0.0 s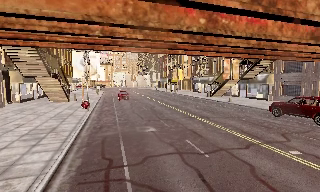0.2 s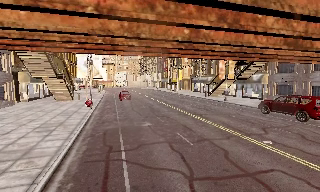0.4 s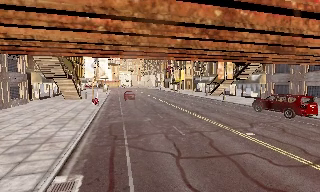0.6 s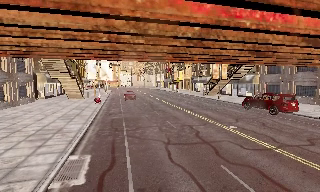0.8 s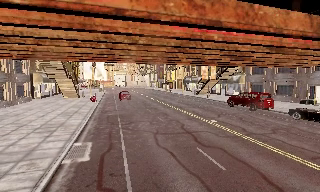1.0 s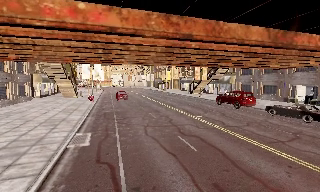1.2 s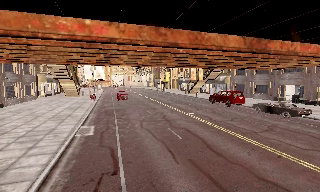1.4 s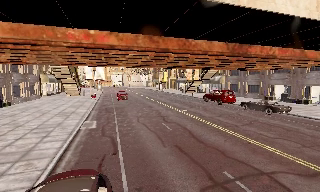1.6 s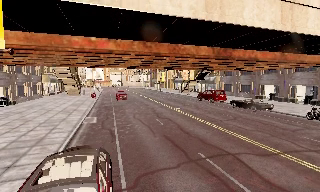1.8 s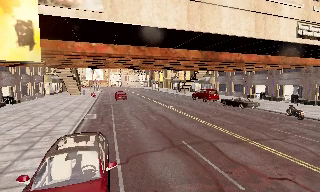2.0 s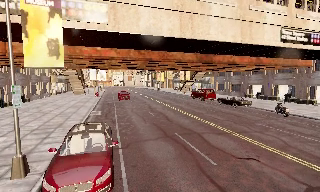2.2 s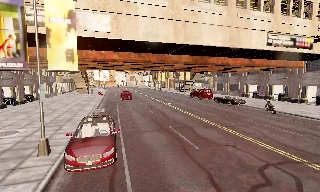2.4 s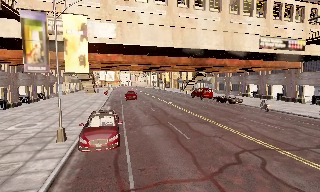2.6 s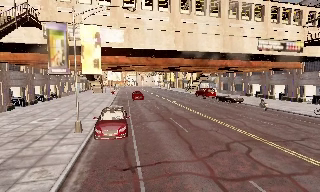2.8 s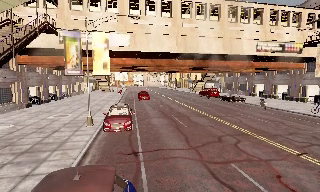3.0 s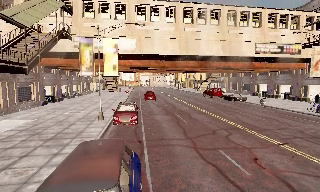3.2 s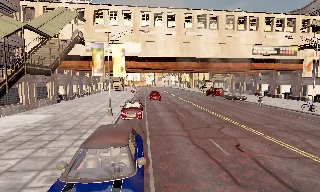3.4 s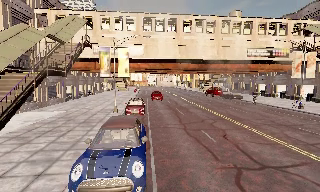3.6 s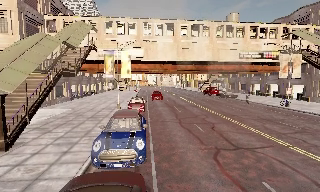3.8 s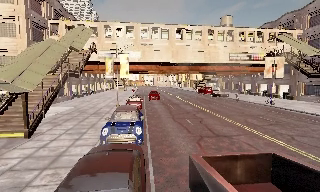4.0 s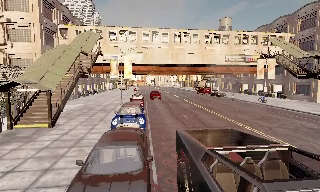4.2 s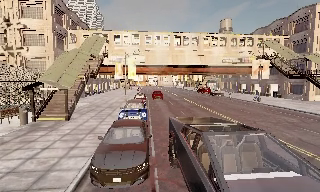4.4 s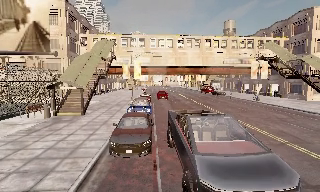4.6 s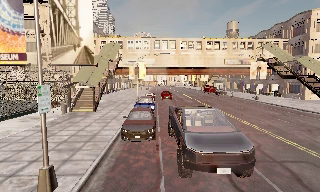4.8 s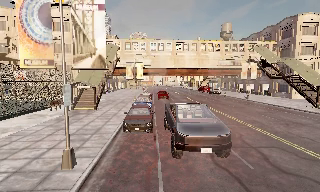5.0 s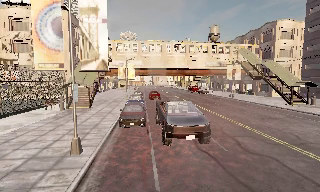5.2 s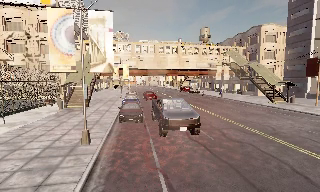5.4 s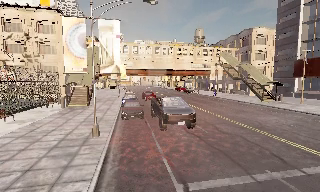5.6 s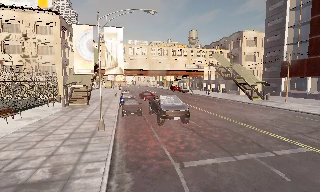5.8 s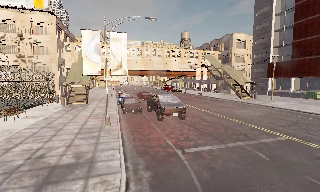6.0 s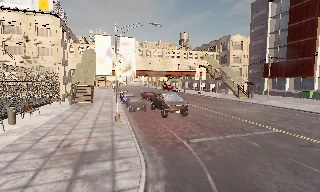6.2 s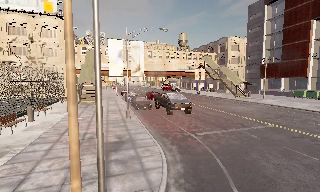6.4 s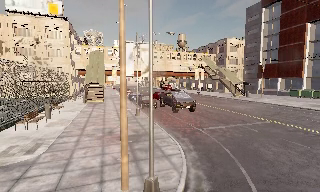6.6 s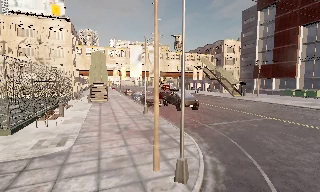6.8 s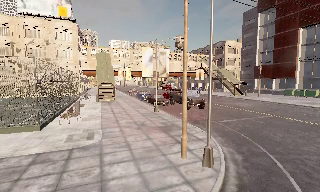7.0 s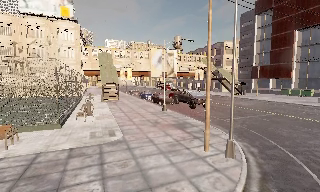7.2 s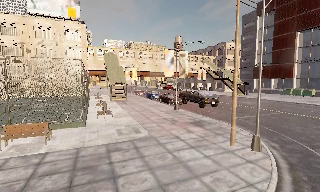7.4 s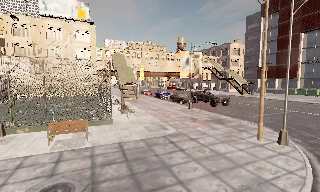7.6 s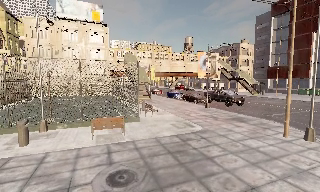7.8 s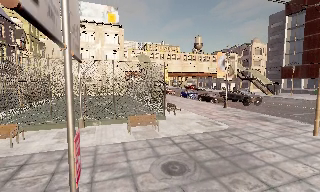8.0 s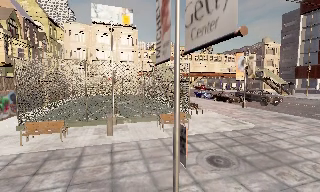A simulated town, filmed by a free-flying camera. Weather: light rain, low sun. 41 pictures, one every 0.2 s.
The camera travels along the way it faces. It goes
backward.
0.0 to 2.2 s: The camera travels backward, about 18 m, so what stands in front gets smaller.
2.2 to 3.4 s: The camera pans to its left, which is counterclockwise from overhead, by about 10 degrees. It travels backward, about 9 m, so what stands in front gets smaller.
3.4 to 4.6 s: The camera travels backward, about 11 m, so what stands in front gets smaller.
4.6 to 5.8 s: The camera pans to its right, which is clockwise from overhead, by about 15 degrees. It travels backward, about 8 m, so what stands in front gets smaller.
5.8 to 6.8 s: The camera travels backward and to its left, about 7 m, so what stands in front gets smaller.
6.8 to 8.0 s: The camera travels to its left, about 10 m, so close, fixed things drift to the right.
The film runs forward here.
